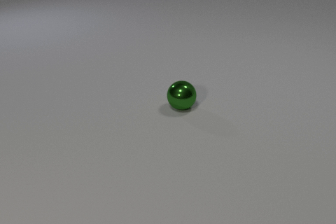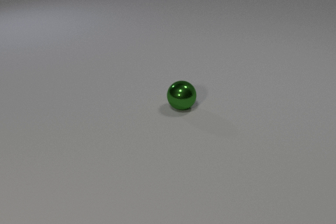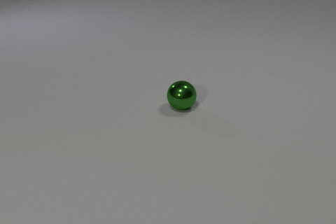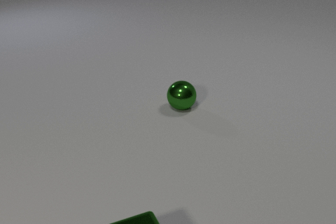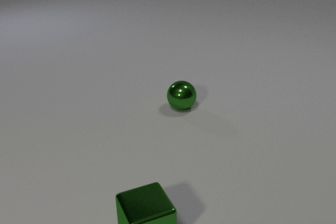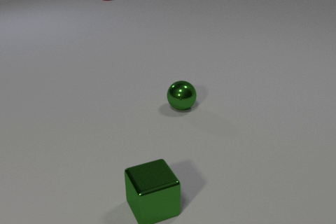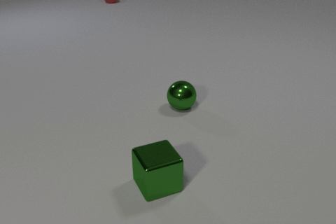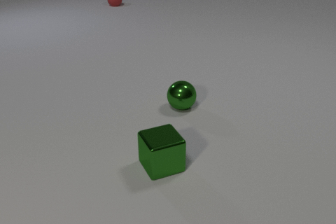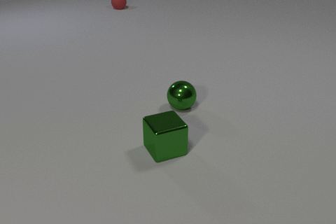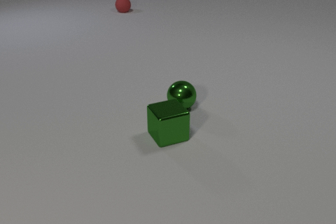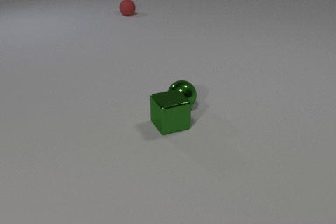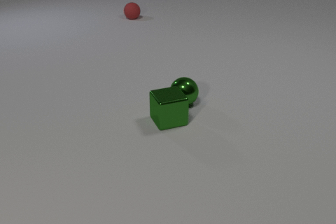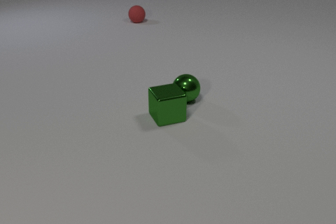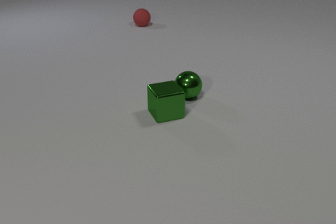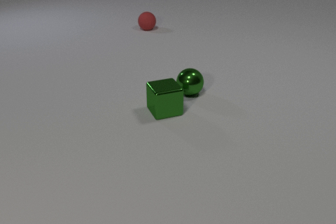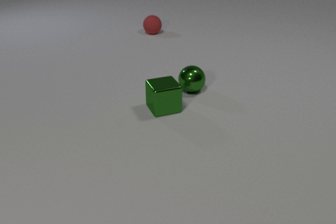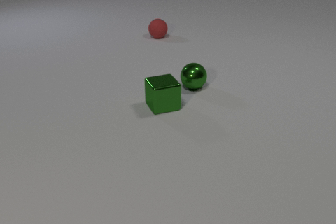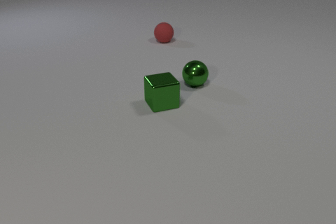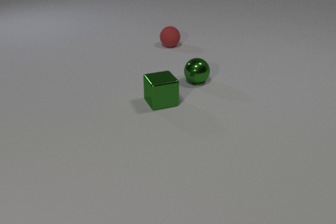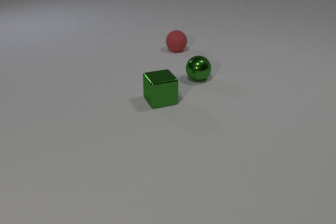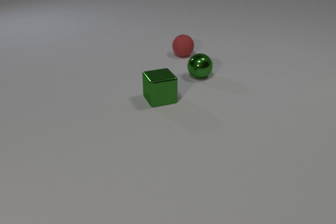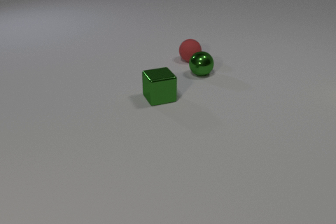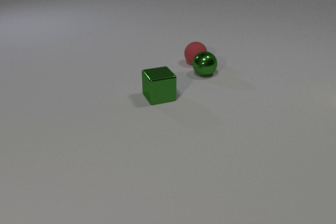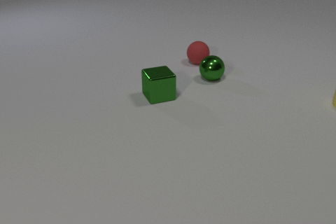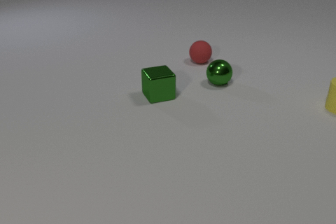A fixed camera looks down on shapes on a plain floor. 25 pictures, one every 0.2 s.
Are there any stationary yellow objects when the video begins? no.
How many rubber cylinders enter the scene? 1.
How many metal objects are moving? 2.
0.0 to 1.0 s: The green metal cube comes in at the bottom edge, slides away from the camera. The red rubber sphere comes in at the top edge, rolls toward the camera.
1.0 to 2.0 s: The green metal cube slides away from the camera. The red rubber sphere rolls toward the camera. The green metal cube and the green metal sphere collide.
2.0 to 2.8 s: The green metal cube slides away from the camera. The green metal sphere rolls away from the camera. The red rubber sphere rolls toward the camera.
2.8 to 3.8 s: The green metal cube slides away from the camera. The green metal sphere rolls away from the camera. The red rubber sphere rolls toward the camera and to the right.
3.8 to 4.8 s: The green metal cube slides away from the camera. The green metal sphere rolls to the right. The red rubber sphere rolls toward the camera and to the right. The yellow rubber cylinder comes in at the right edge, slides toward the camera and to the left. The green metal sphere and the red rubber sphere collide.
